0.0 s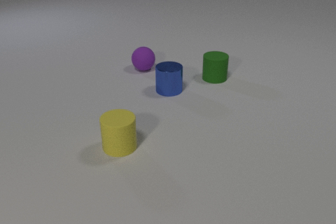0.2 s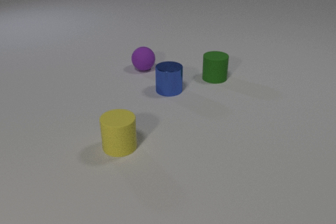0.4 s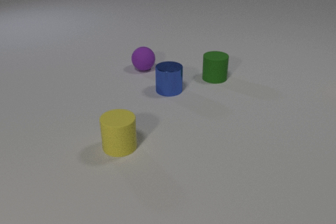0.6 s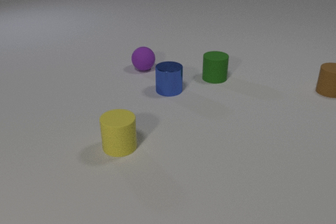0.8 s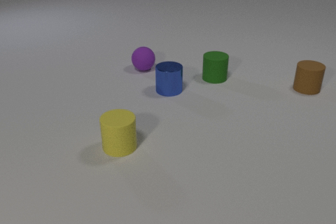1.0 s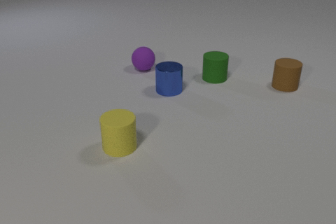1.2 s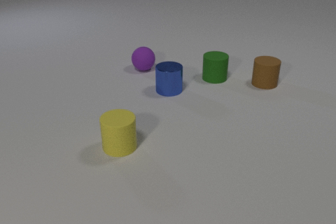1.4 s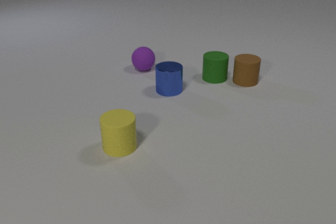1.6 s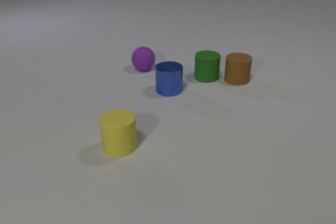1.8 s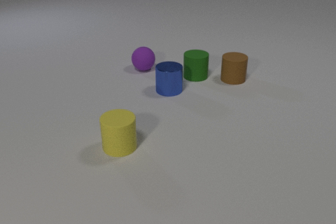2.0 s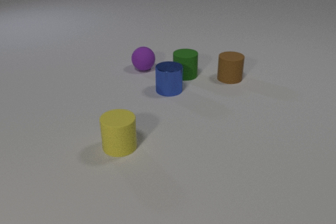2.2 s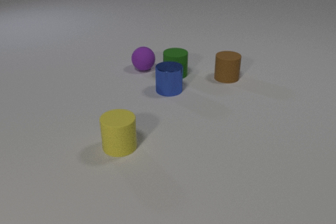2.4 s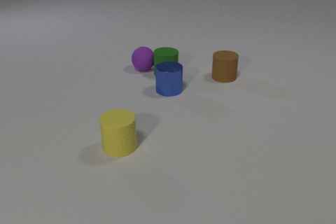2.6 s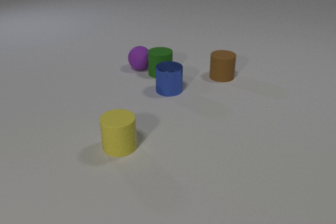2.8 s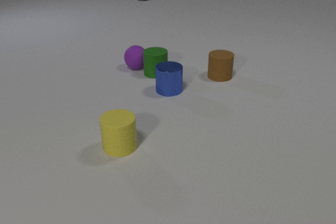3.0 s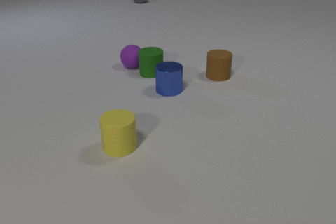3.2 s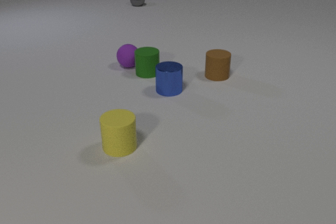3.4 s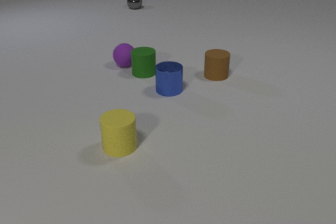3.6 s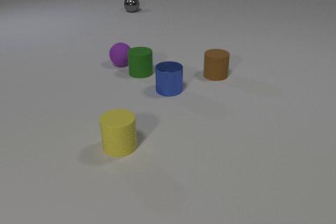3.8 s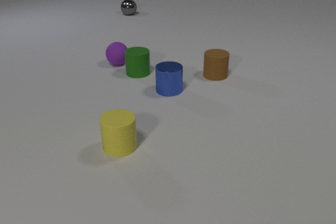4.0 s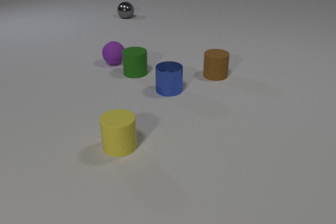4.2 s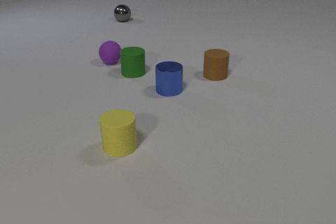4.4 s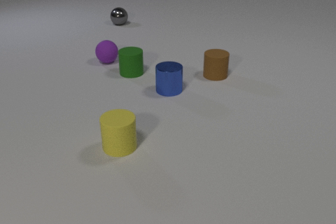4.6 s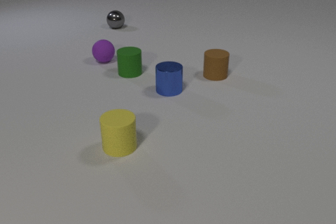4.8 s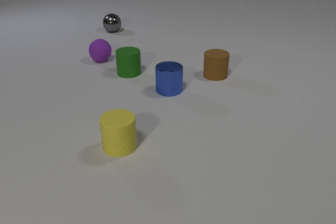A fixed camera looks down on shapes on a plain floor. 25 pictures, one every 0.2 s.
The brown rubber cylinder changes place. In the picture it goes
to the left.
The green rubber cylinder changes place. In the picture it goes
to the left.
0.0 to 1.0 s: The brown rubber cylinder comes in at the right edge, slides to the left.
1.0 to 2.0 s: The brown rubber cylinder slides to the left. The green rubber cylinder slides to the left. The brown rubber cylinder and the green rubber cylinder collide.
2.0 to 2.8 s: The brown rubber cylinder slides to the left. The green rubber cylinder slides to the left. The purple rubber sphere rolls to the left. The gray metal sphere comes in at the top edge, rolls toward the camera. The green rubber cylinder and the purple rubber sphere collide.
2.8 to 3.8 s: The green rubber cylinder slides to the left. The purple rubber sphere rolls to the left and away from the camera. The gray metal sphere rolls toward the camera.
3.8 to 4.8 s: The green rubber cylinder slides to the left. The purple rubber sphere rolls to the left and away from the camera. The gray metal sphere rolls toward the camera.
What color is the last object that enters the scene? gray.
What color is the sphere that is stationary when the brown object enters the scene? purple.
How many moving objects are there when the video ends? 3.
